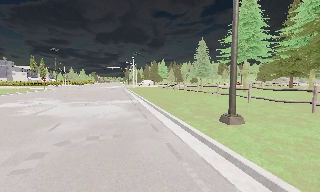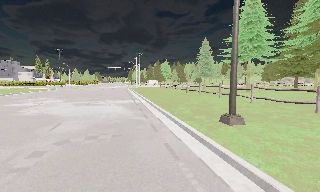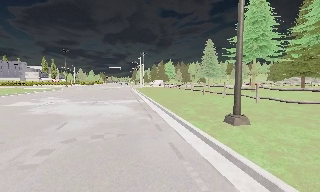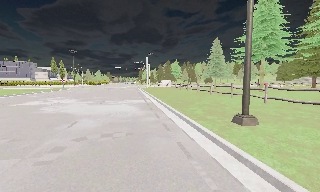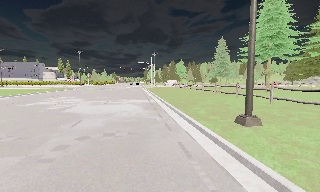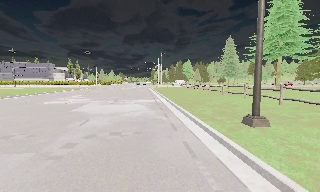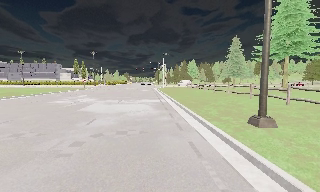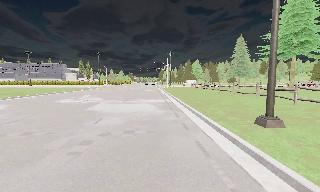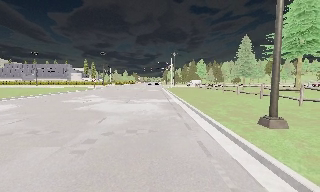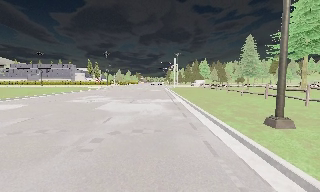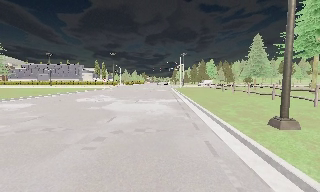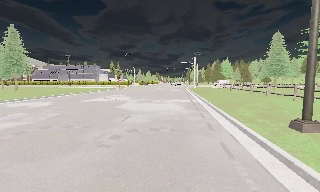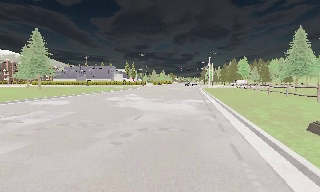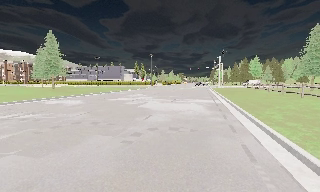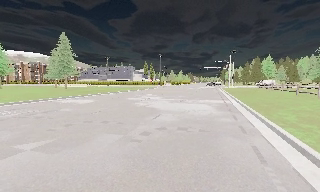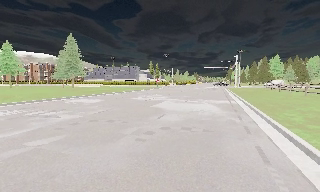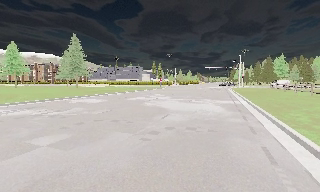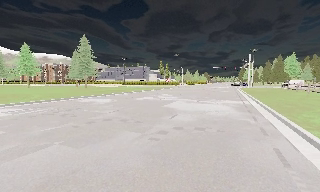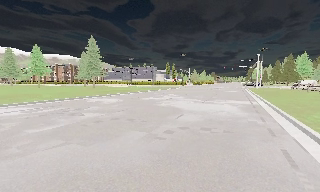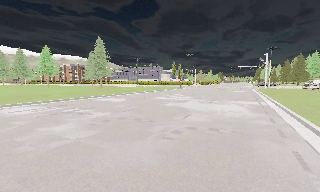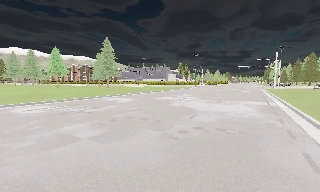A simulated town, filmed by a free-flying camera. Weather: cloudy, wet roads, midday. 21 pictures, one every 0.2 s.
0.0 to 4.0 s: The scene slides to the right, as the camera pans about 45 degrees to its left. It travels backward, about 0.5 m.
The film runs backward here.
